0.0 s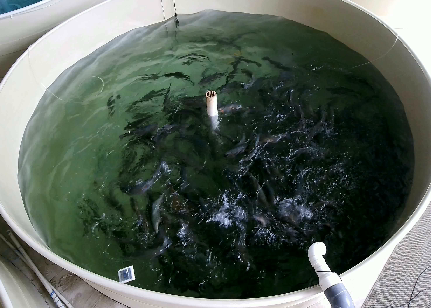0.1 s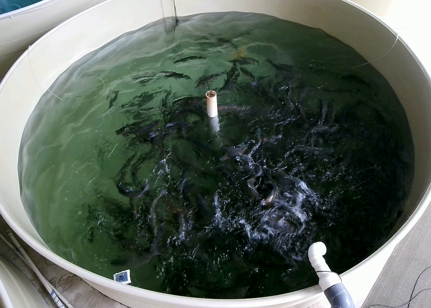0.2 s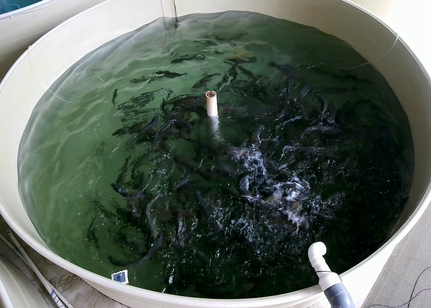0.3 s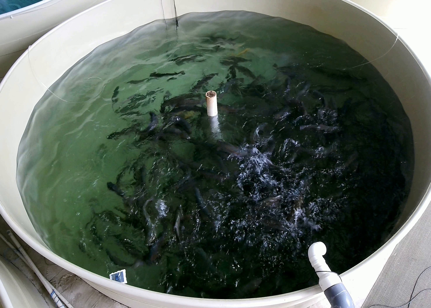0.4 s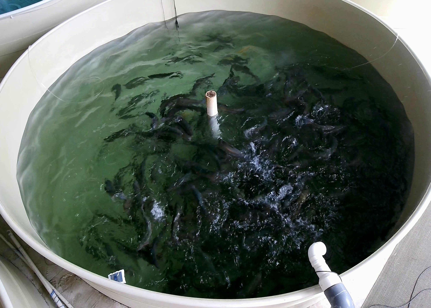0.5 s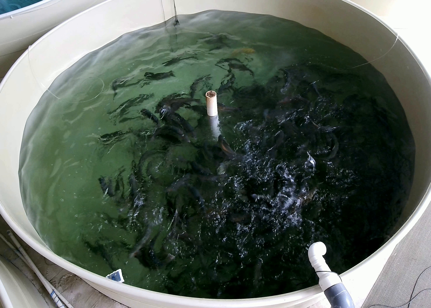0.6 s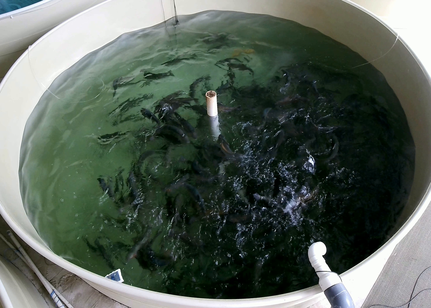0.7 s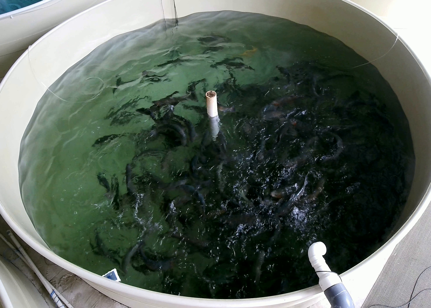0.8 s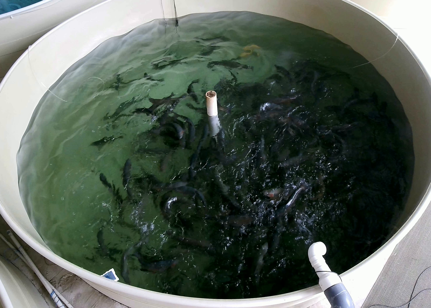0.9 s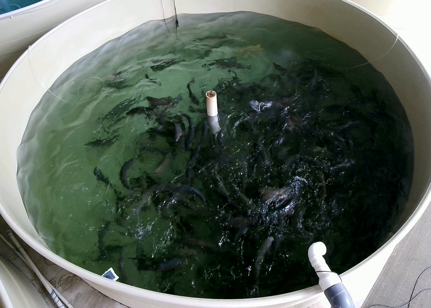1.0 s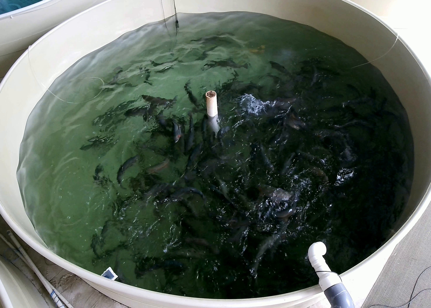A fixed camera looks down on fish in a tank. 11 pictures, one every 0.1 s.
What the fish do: Strong feeding.
